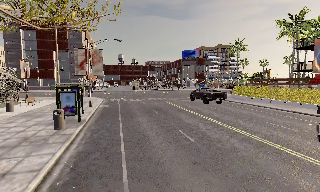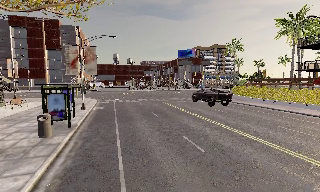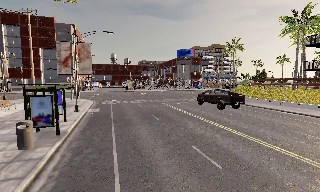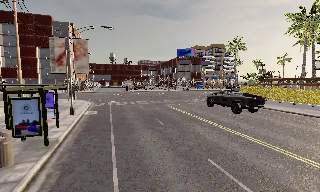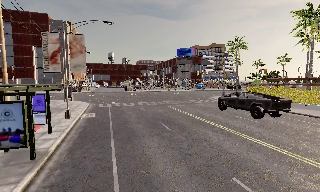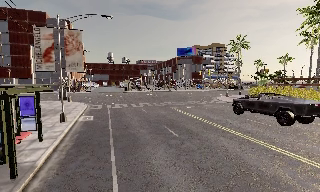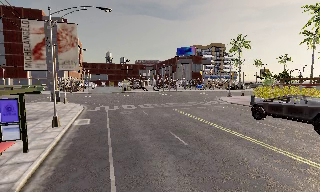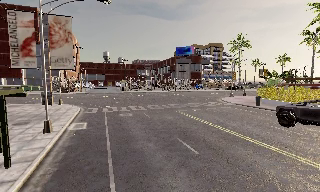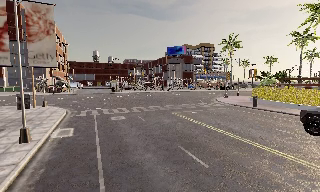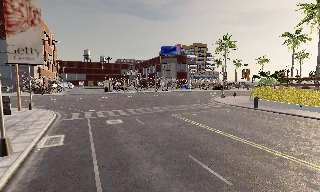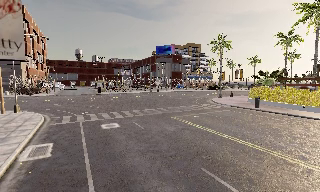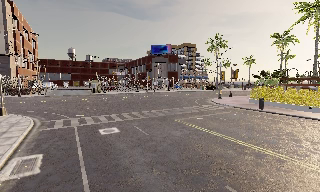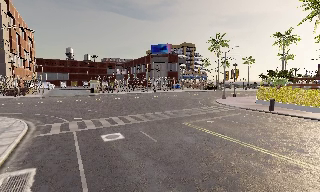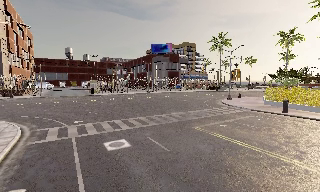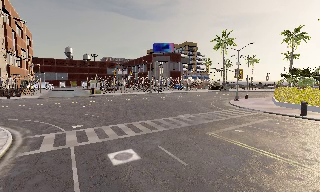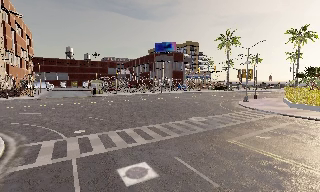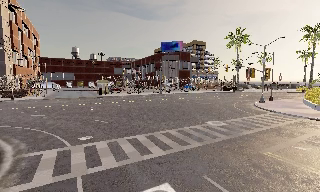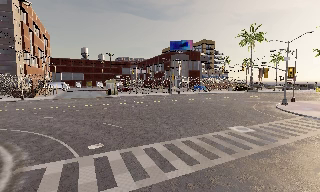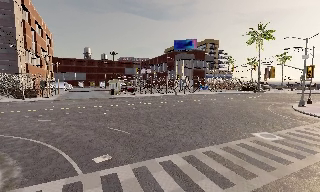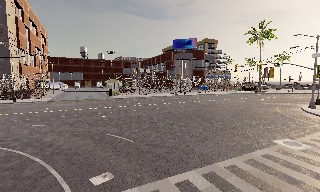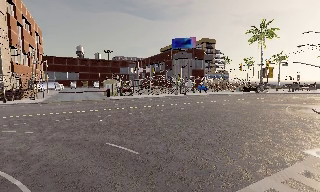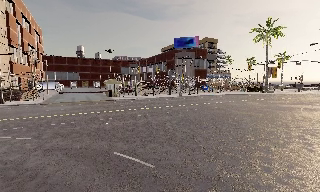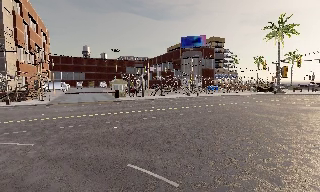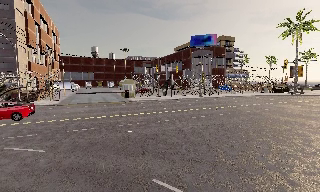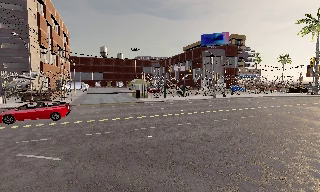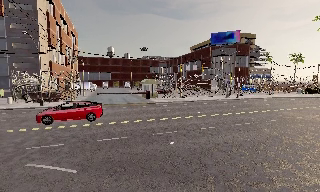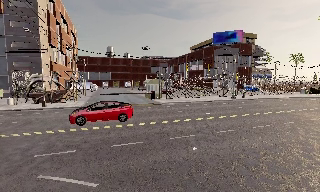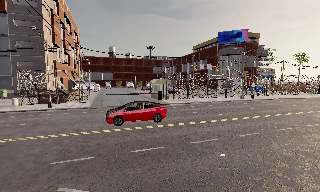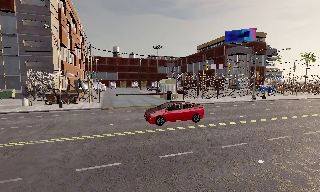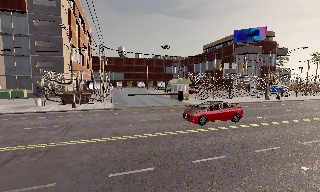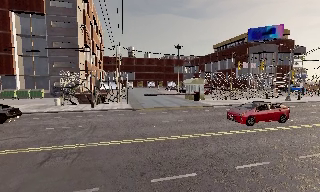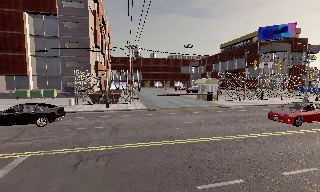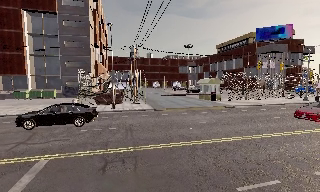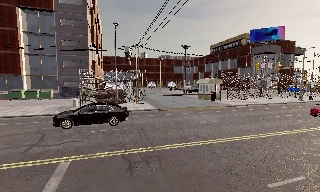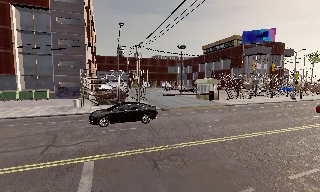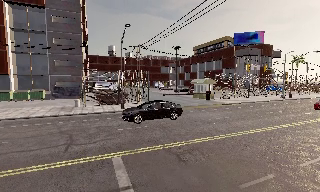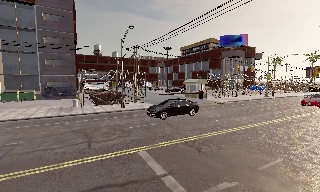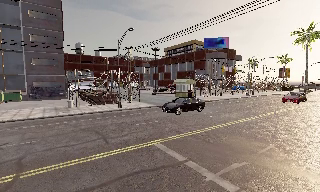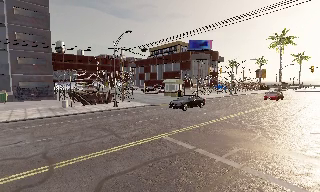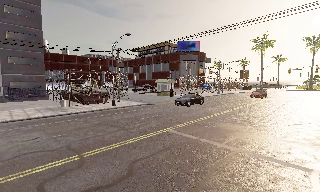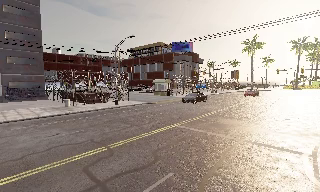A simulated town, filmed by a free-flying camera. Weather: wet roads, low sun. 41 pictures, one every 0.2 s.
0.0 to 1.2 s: The camera travels forward, about 8 m, so what stands in front looms larger.
1.2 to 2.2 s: The camera pans to its right, which is clockwise from overhead, by about 10 degrees. It travels forward and to its left, about 6 m, so what stands in front looms larger.
2.2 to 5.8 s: The scene slides to the right, as the camera pans about 15 degrees to its left. It travels forward and to its left, about 20 m, so what stands in front looms larger.
5.8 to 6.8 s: The camera travels to its left, about 6 m, so close, fixed things drift to the right.
6.8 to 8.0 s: The camera pans to its right, which is clockwise from overhead, by about 30 degrees. It travels to its left and backward, about 9 m.
The film runs backward here.
